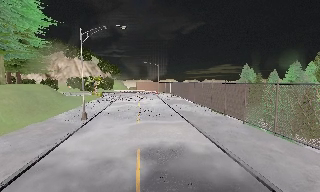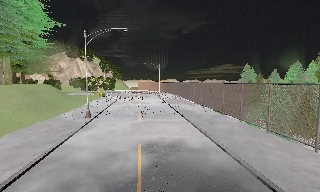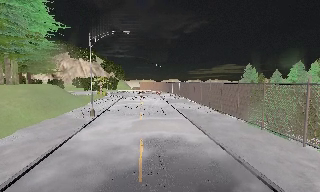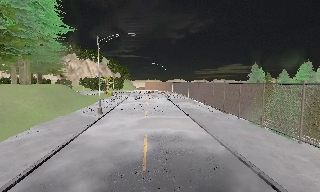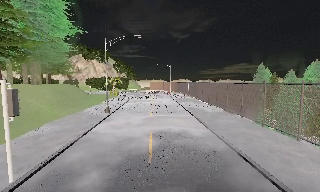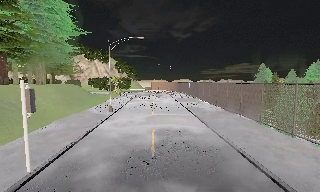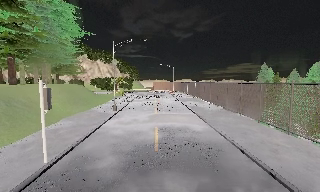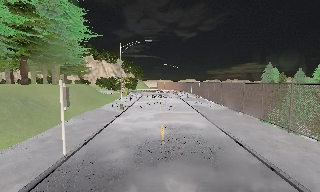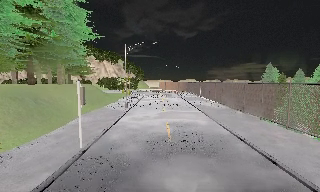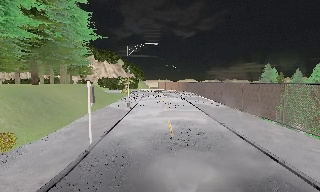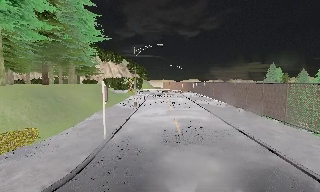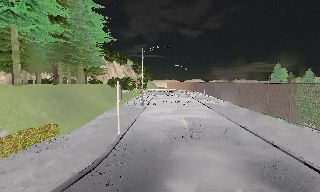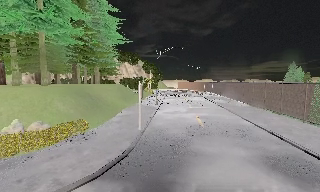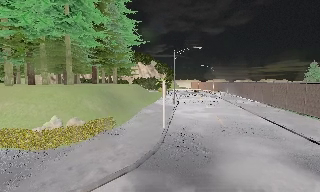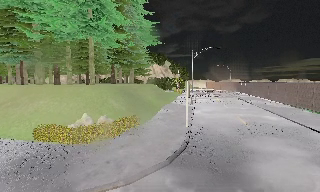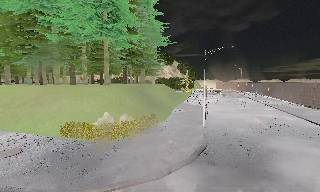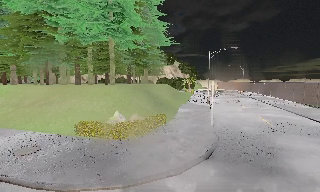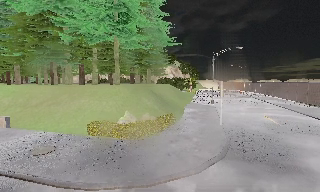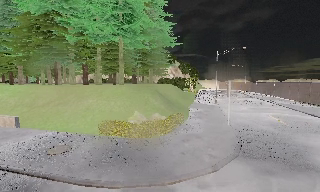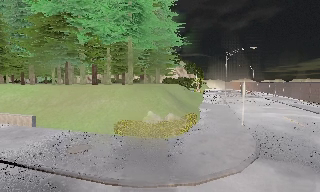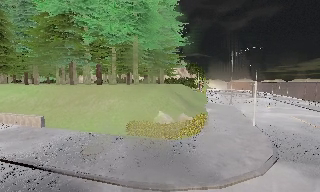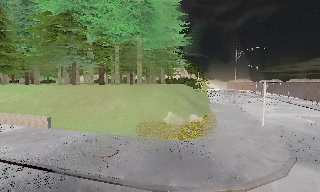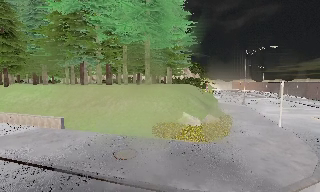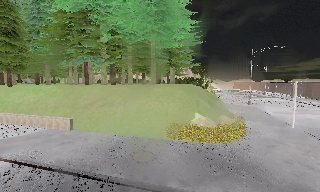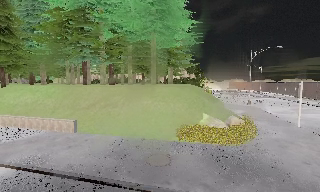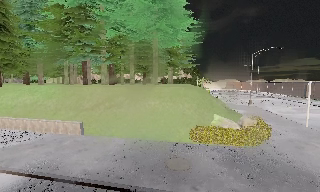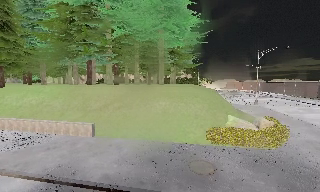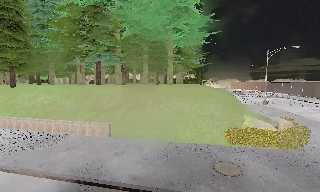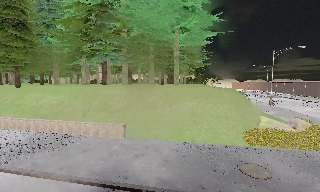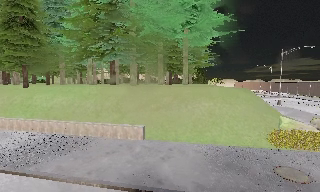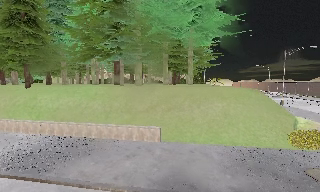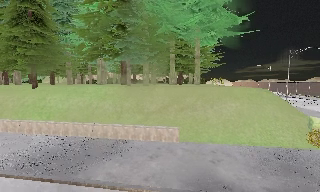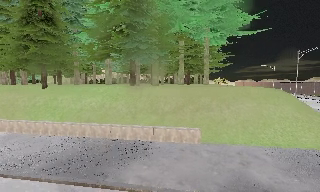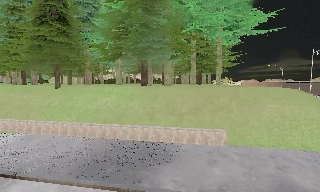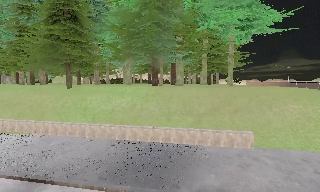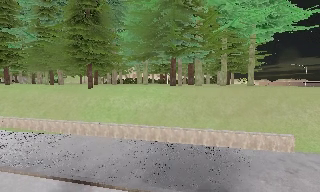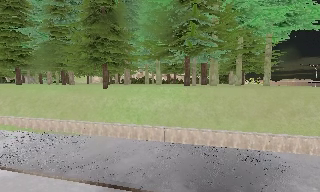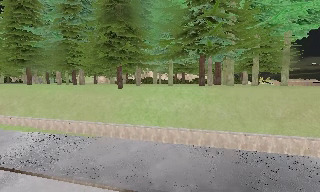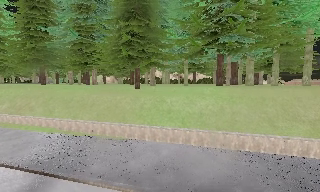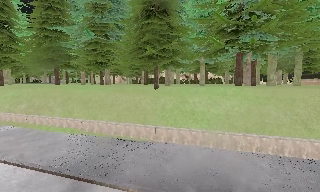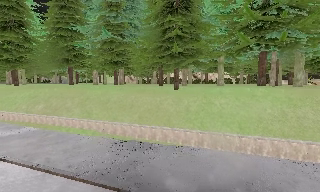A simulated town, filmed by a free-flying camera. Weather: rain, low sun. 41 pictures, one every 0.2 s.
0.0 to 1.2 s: The camera travels backward, about 3.5 m, so what stands in front gets smaller.
1.2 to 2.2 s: The camera travels backward and to its left, about 3.5 m, so what stands in front gets smaller.
2.2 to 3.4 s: The camera pans to its left, which is counterclockwise from overhead, by about 15 degrees. It travels to its left and backward, about 5 m, so close, fixed things drift to the right.
3.4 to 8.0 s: The camera travels to its left, about 25 m, so close, fixed things drift to the right.
The film runs backward here.
